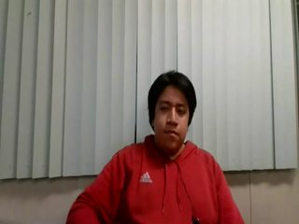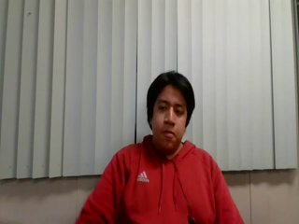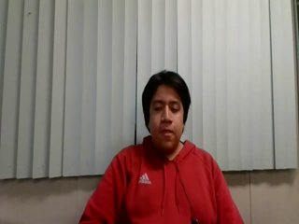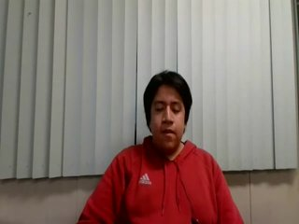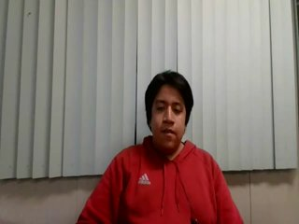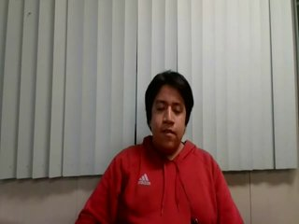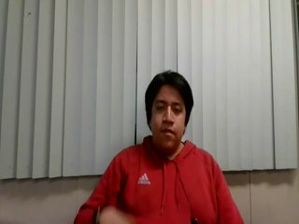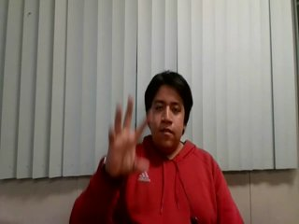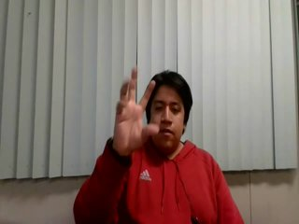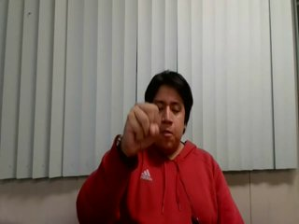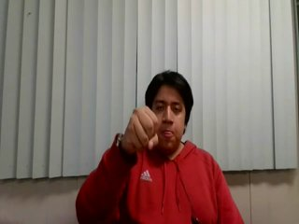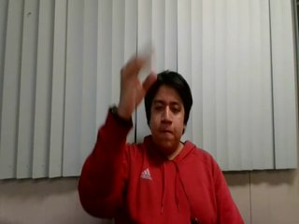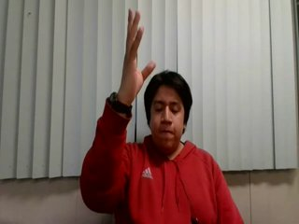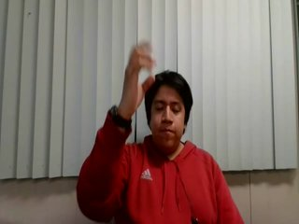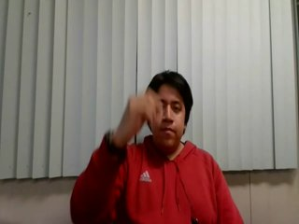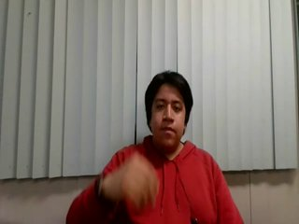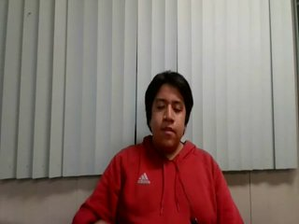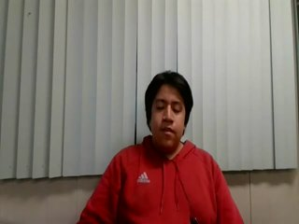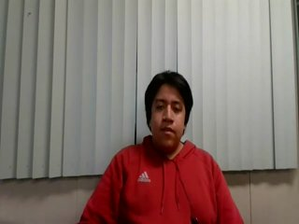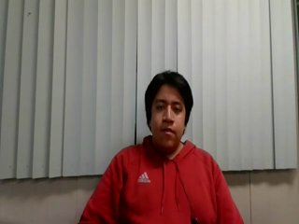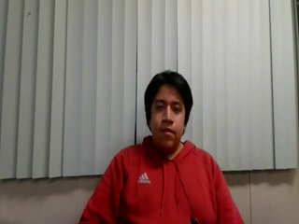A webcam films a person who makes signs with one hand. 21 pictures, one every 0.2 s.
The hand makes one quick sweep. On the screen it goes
upward.
0.0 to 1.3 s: Non-gesture.
1.4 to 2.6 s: On the screen the hand sweeps upward. The name of the sign: Throw up.
2.7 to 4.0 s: Non-gesture.
